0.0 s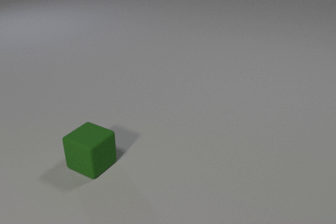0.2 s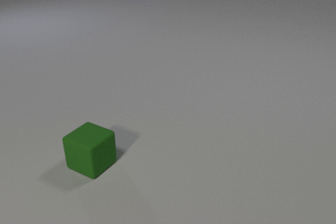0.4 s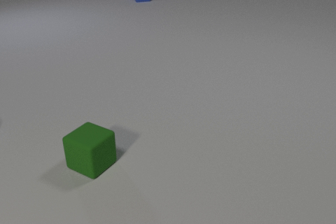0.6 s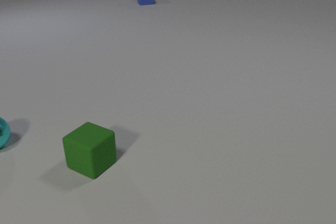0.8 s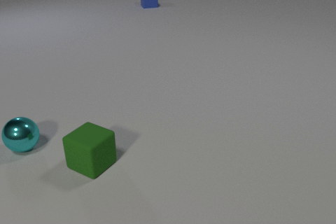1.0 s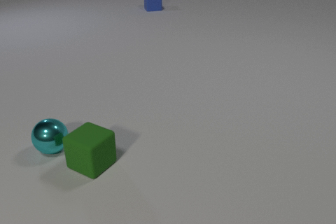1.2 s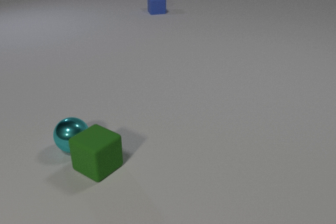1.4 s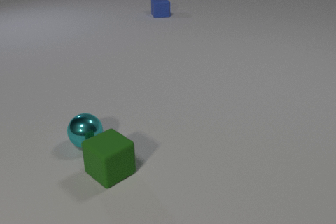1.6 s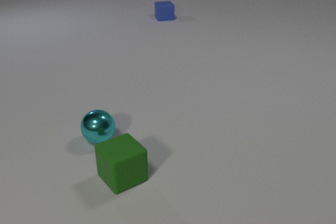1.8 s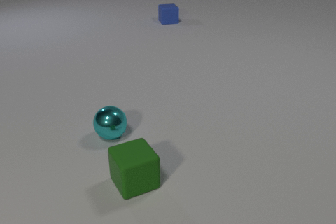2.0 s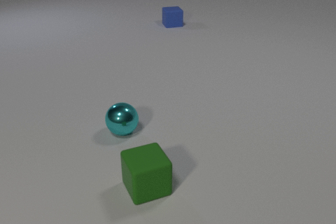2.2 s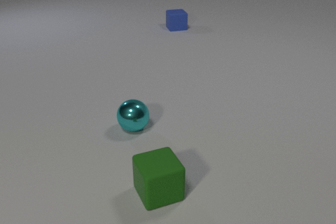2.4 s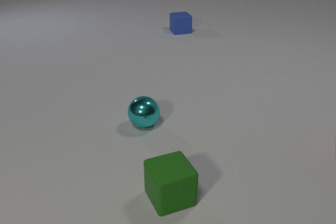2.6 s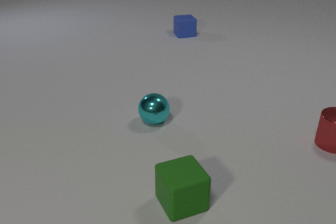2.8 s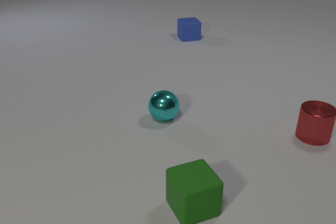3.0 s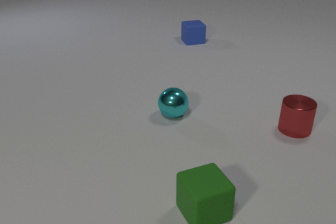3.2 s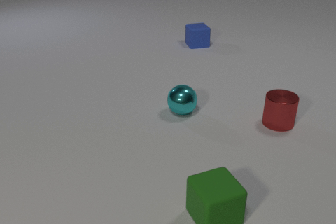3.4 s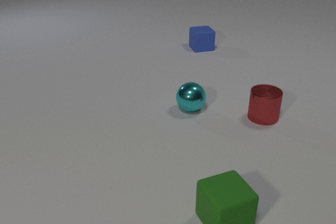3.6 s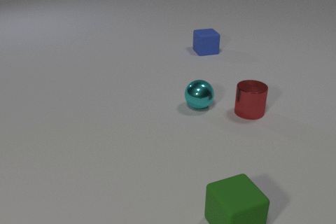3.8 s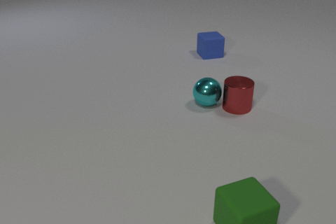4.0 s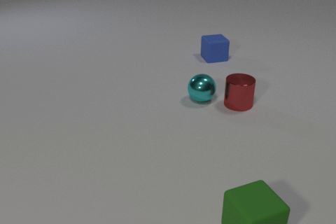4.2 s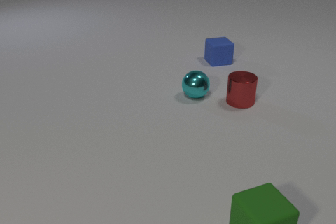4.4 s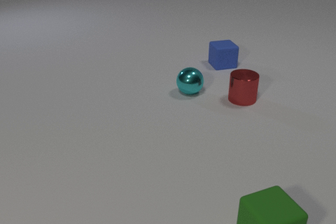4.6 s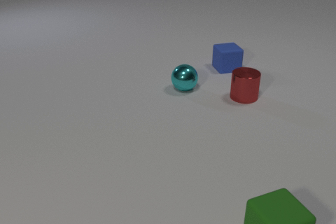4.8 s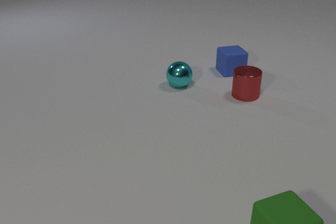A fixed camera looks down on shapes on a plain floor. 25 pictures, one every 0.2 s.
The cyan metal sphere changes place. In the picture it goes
to the right.
The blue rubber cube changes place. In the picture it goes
toward the camera.
0.0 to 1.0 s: The cyan metal sphere comes in at the left edge, rolls to the right and toward the camera. The blue rubber cube comes in at the top edge, slides toward the camera.
1.0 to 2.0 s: The cyan metal sphere rolls to the right. The green rubber cube slides to the right and toward the camera, spins so that its near face slides to the left, clockwise seen from above. The blue rubber cube slides toward the camera. The cyan metal sphere and the green rubber cube collide.
2.0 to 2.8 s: The cyan metal sphere rolls to the right and away from the camera. The green rubber cube slides to the right and toward the camera. The red metal cylinder comes in at the right edge, slides to the left. The blue rubber cube slides toward the camera and to the right.
2.8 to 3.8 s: The cyan metal sphere rolls to the right and away from the camera. The green rubber cube slides to the right and toward the camera. The red metal cylinder slides to the left and away from the camera. The blue rubber cube slides toward the camera and to the right. The cyan metal sphere and the red metal cylinder collide.
3.8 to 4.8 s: The cyan metal sphere rolls away from the camera and to the left. The green rubber cube slides to the right. The red metal cylinder slides away from the camera. The blue rubber cube slides toward the camera and to the right.
Are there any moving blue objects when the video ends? yes.
What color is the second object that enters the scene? cyan.
What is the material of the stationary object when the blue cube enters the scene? rubber.
